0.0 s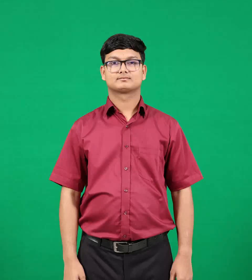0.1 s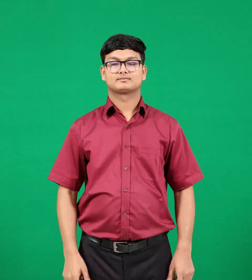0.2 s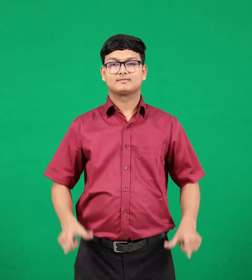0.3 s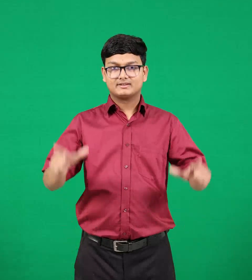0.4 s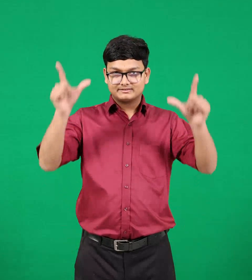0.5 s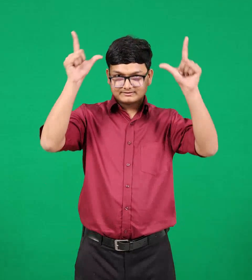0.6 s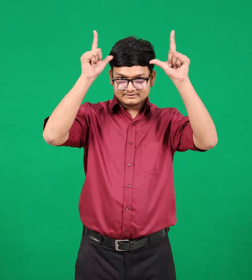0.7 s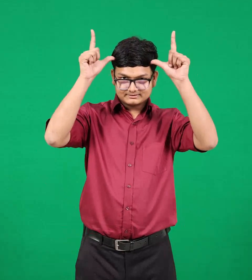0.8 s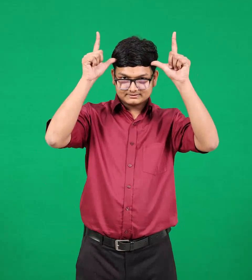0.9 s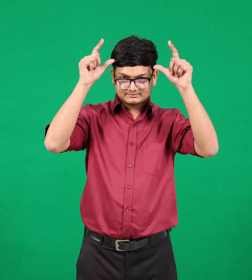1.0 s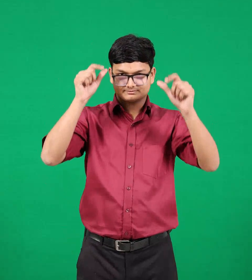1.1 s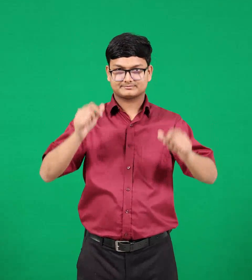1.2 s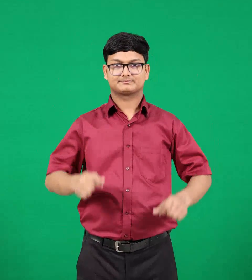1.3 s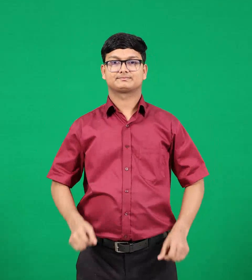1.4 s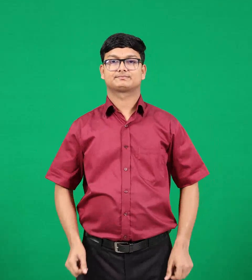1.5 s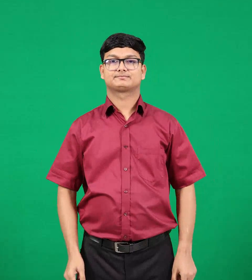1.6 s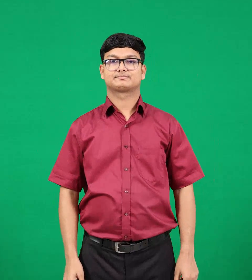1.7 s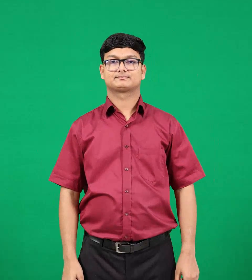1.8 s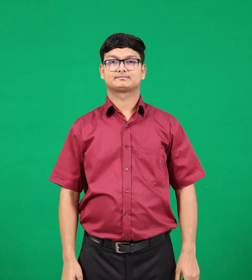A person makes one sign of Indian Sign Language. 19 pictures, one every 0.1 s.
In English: cow
